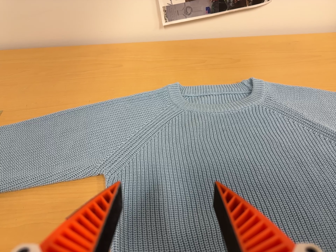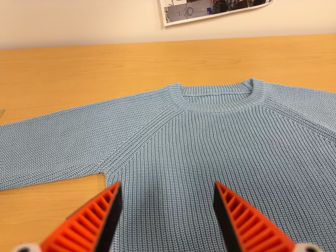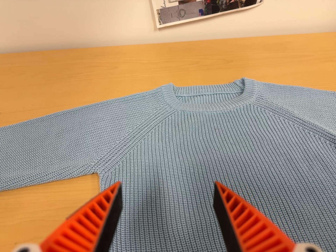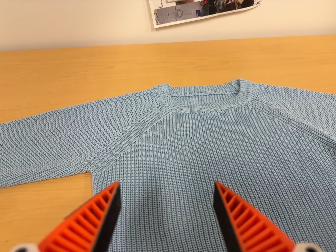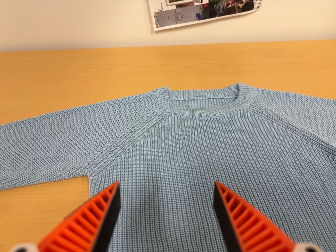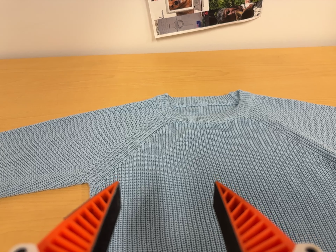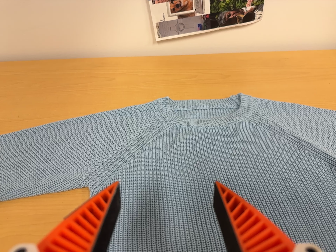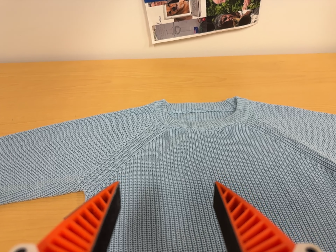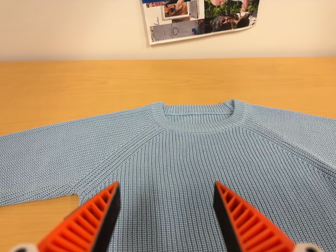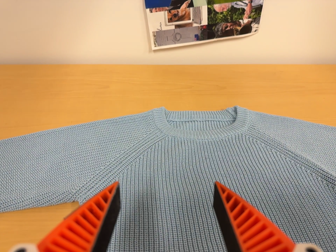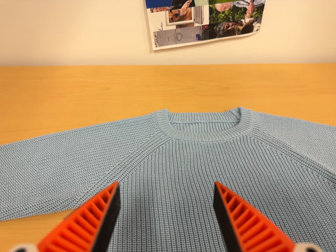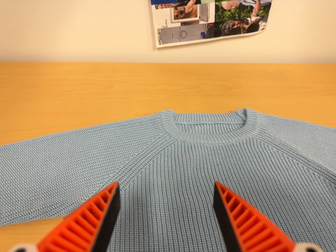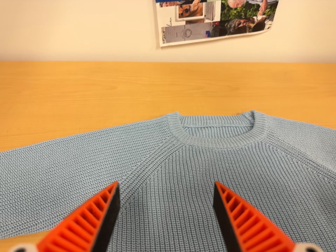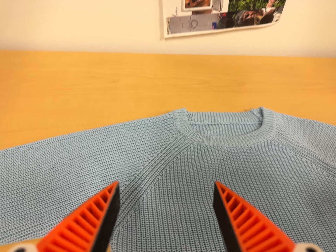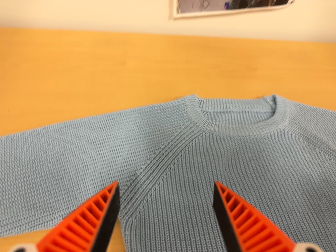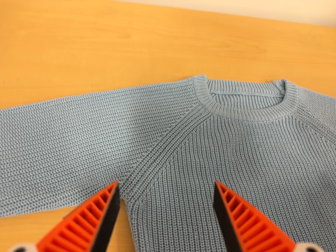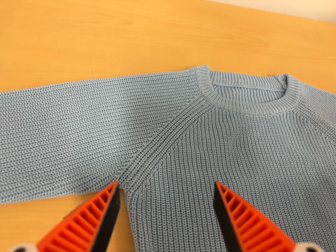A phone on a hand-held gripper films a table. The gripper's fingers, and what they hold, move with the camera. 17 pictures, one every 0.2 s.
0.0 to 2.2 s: The camera shifts only a little, or ends up much as it began.
2.2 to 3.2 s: The camera travels to its left, forward and toward the top of its view, about 12 cm. Its aim tips toward the bottom of its view by about 15 degrees, and the scene shifts upward.
The film runs backward here.
